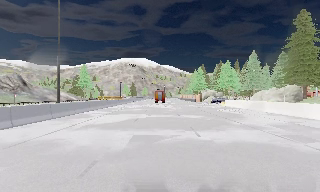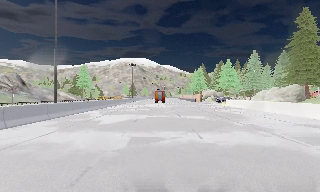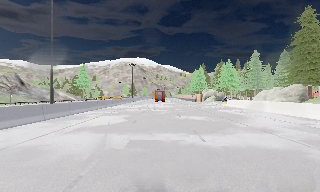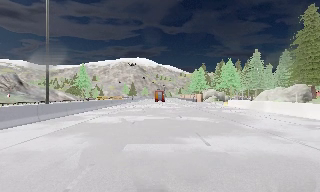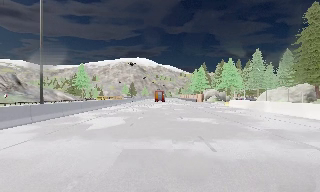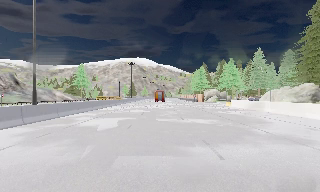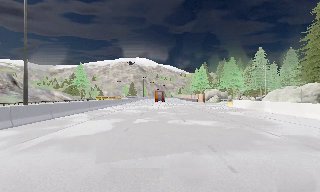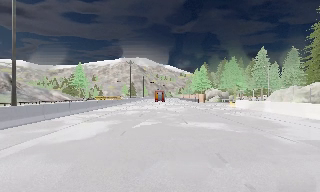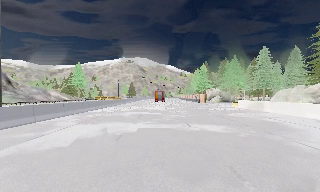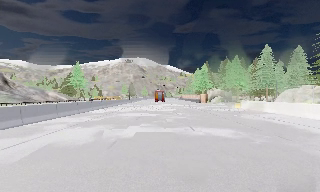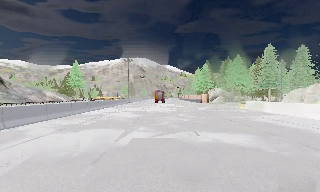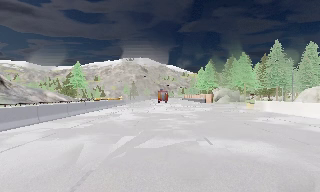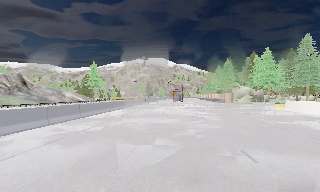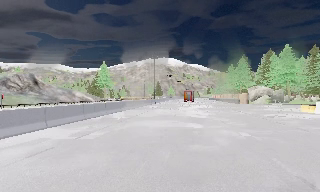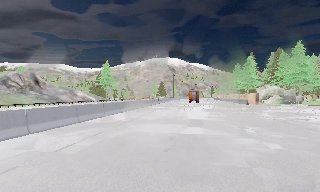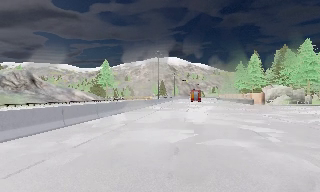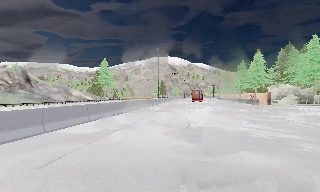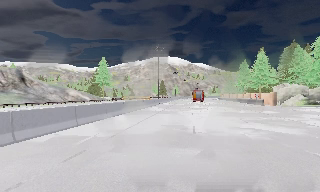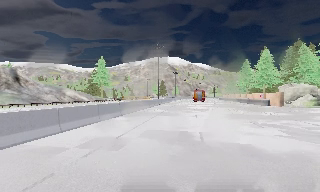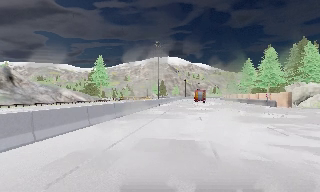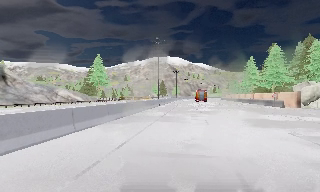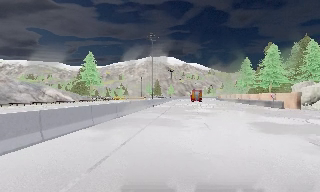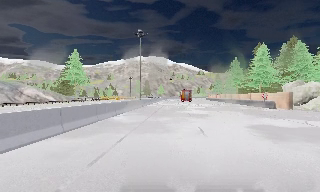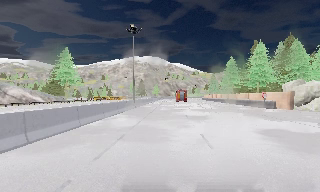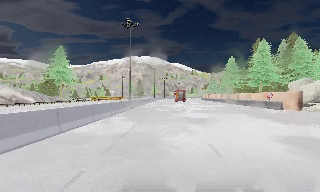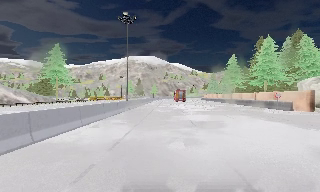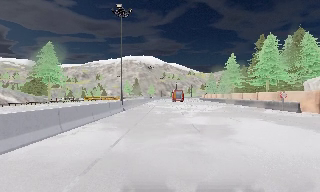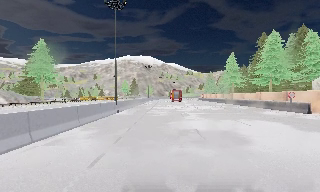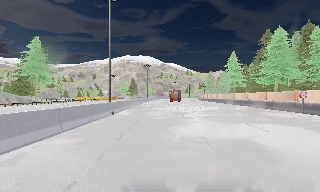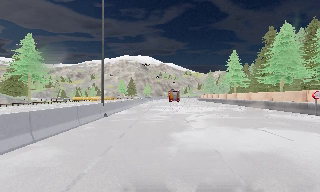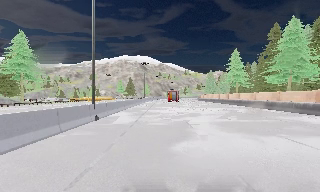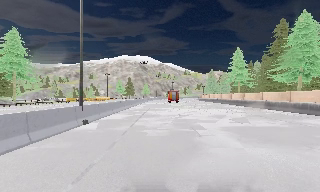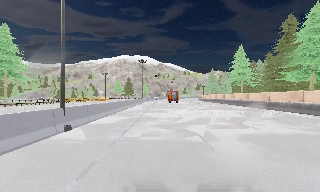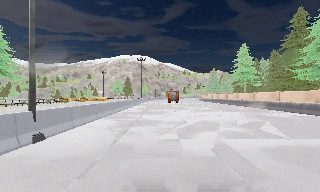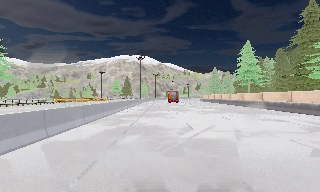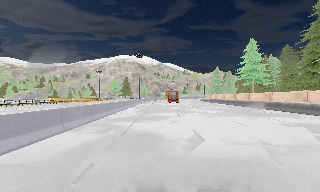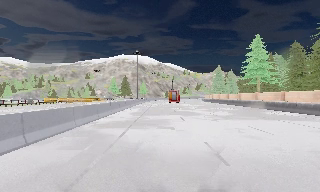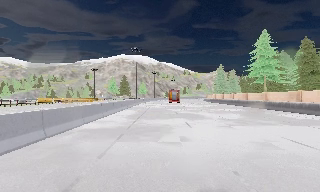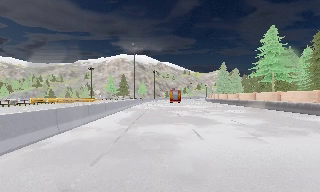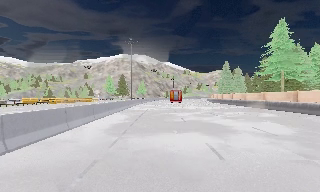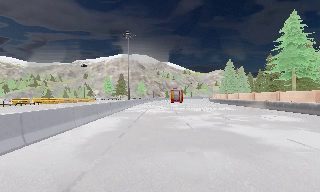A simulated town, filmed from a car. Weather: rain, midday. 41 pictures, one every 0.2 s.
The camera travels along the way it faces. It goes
forward.
0.0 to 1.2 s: The camera travels forward, about 3.5 m, so what stands in front looms larger. It gains speed.
1.2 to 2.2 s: The camera travels forward, about 5 m, so what stands in front looms larger.
2.2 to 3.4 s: The camera swings to its left by about 10 degrees, and the scene slides to the right. It travels forward, about 9 m, so what stands in front looms larger.
3.4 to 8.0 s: The camera swings to its right by about 10 degrees, and the scene slides to the left. It travels forward, about 45 m, so what stands in front looms larger.
The film runs forward here.
